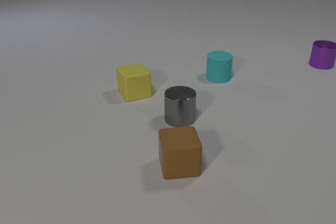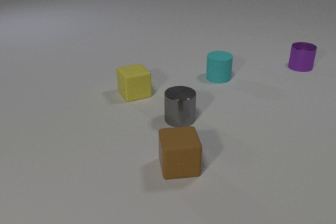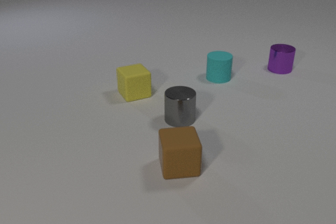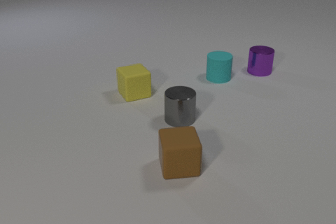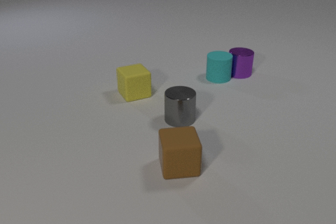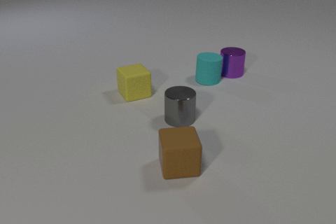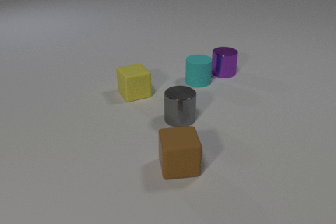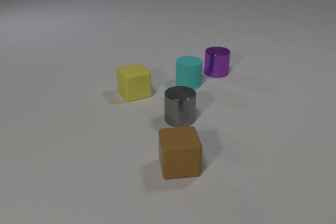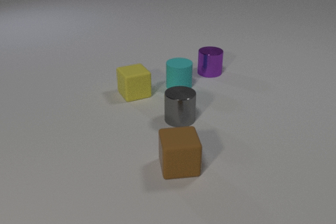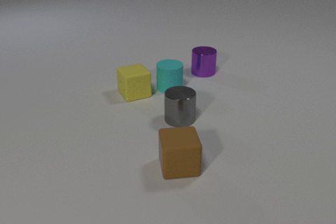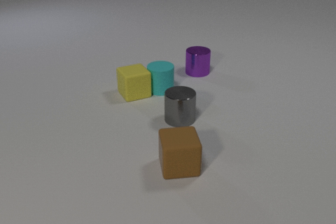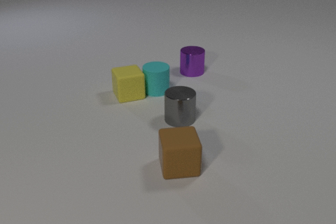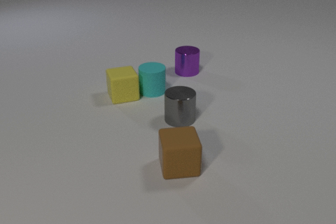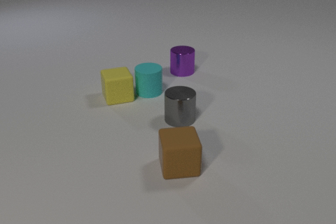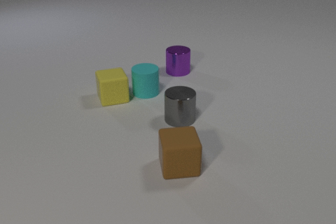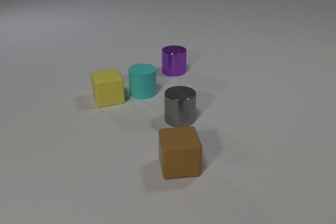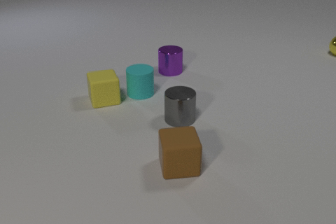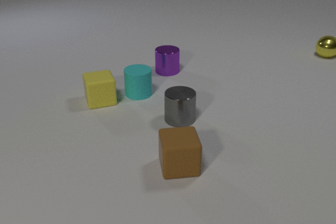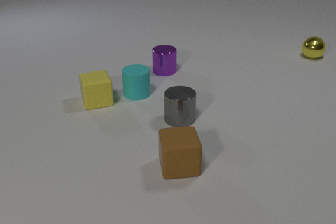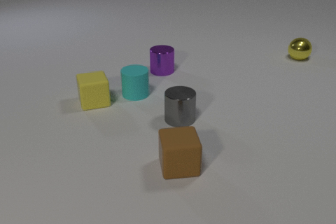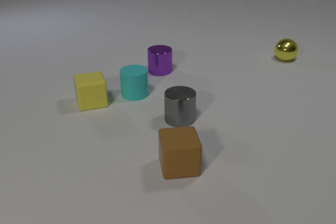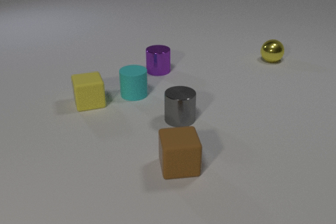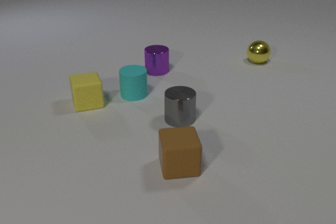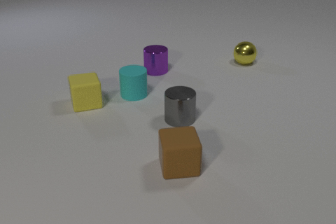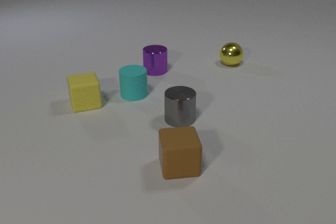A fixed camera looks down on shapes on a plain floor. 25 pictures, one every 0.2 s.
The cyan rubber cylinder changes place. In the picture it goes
to the left.
The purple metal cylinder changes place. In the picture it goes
to the left.
0.0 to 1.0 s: The purple metal cylinder slides to the left and toward the camera. The cyan rubber cylinder slides to the left and toward the camera. The purple metal cylinder and the cyan rubber cylinder collide.
1.0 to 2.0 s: The purple metal cylinder slides to the left. The cyan rubber cylinder slides to the left and toward the camera. The cyan rubber cylinder and the yellow rubber cube collide.
2.0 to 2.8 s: The purple metal cylinder slides to the left. The cyan rubber cylinder slides to the left. The yellow rubber cube slides to the left.
2.8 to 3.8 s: The purple metal cylinder slides to the left. The cyan rubber cylinder slides to the left. The yellow rubber cube slides to the left. The yellow metal sphere comes in at the right edge, rolls to the left and toward the camera.
3.8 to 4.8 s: The purple metal cylinder slides to the left. The yellow rubber cube slides to the left. The yellow metal sphere rolls to the left and toward the camera.
How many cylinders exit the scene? 0.
What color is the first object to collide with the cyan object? purple.
How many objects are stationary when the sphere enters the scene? 2.
